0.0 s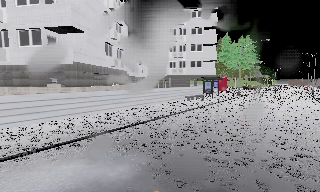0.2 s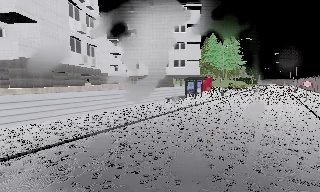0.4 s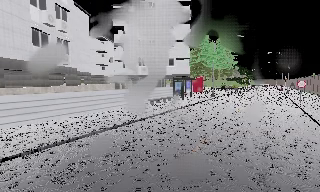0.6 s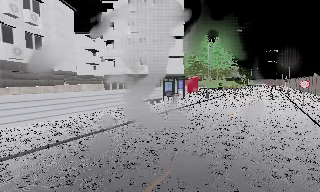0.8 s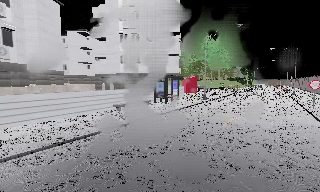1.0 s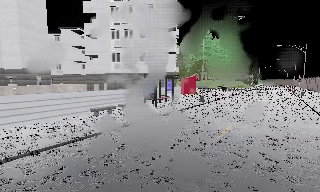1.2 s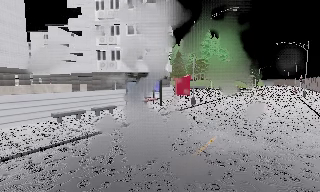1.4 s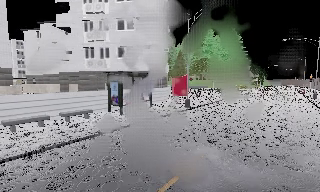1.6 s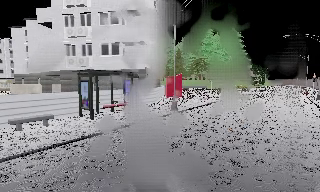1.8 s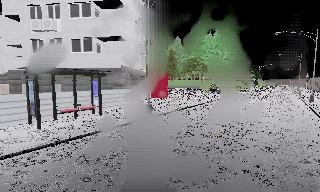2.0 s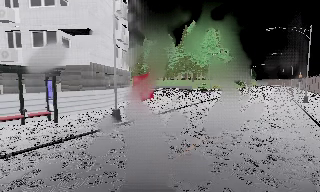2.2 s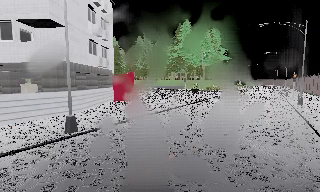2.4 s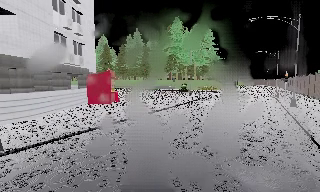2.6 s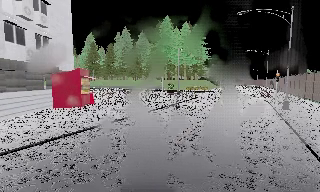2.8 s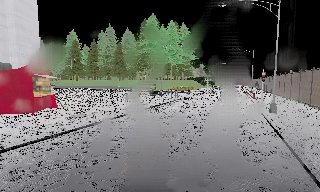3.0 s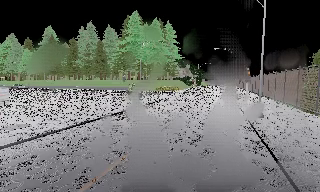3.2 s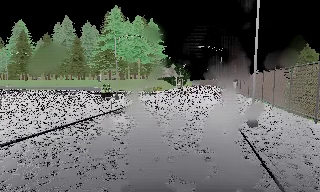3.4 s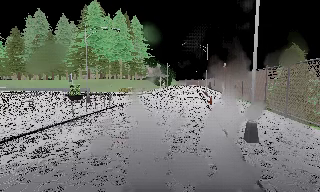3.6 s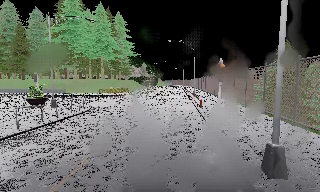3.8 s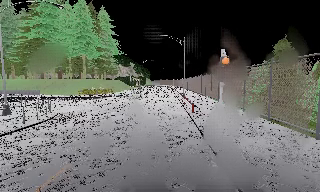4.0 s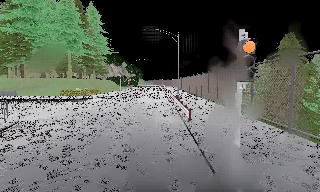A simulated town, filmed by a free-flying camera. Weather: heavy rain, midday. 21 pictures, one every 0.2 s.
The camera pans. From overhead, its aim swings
clockwise.
The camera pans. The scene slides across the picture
to the left.
0.0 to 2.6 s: The camera pans to its right, which is clockwise from overhead, by about 10 degrees. It travels forward and to its right, about 25 m, so what stands in front looms larger.
2.6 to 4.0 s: The scene slides to the left, as the camera pans about 30 degrees to its right. It travels forward, about 16 m, so what stands in front looms larger.
The film runs forward here.
